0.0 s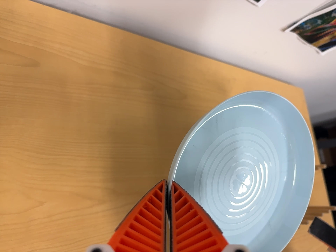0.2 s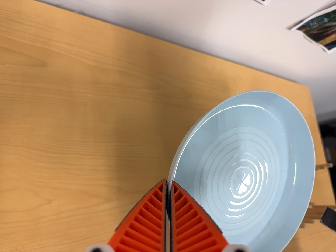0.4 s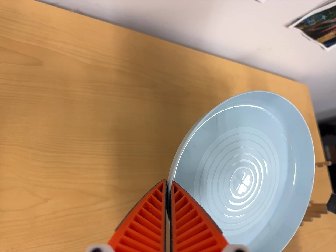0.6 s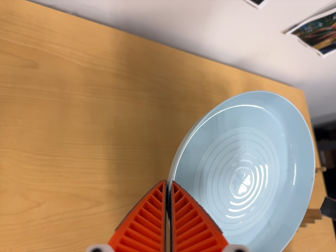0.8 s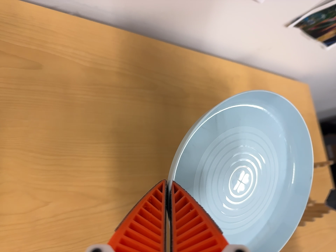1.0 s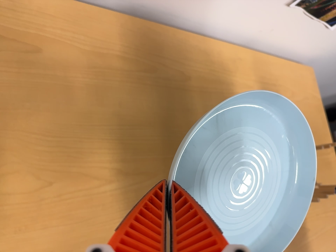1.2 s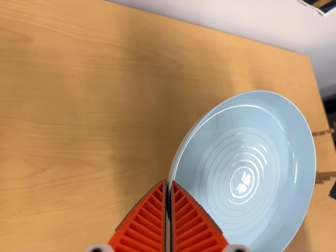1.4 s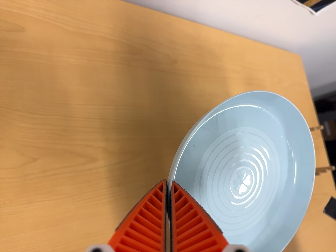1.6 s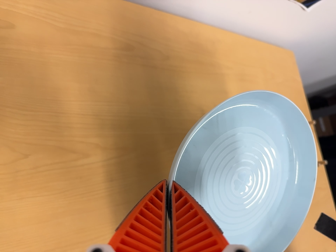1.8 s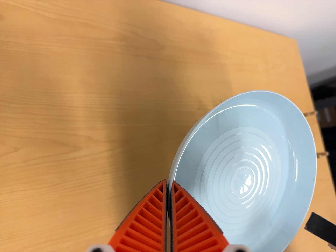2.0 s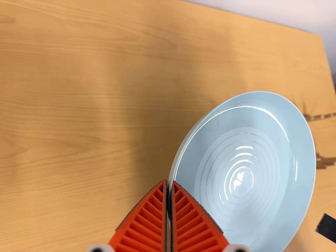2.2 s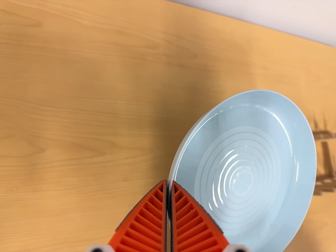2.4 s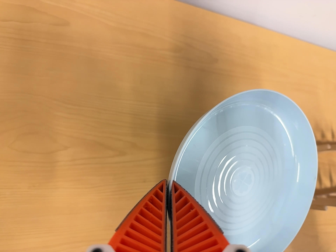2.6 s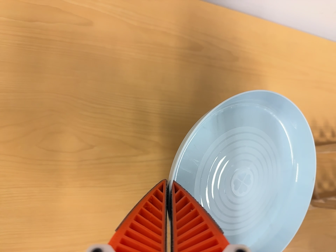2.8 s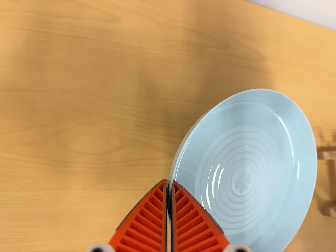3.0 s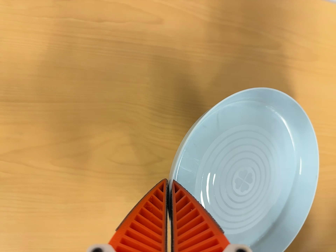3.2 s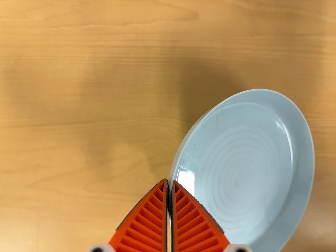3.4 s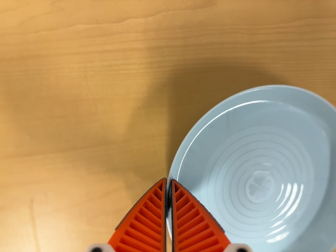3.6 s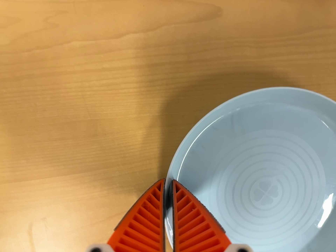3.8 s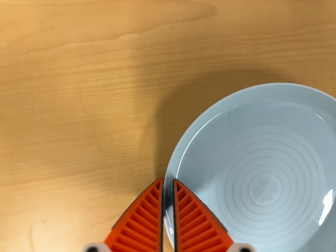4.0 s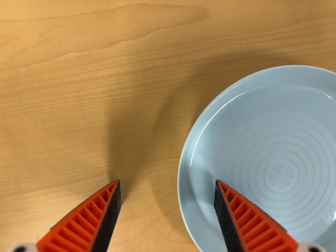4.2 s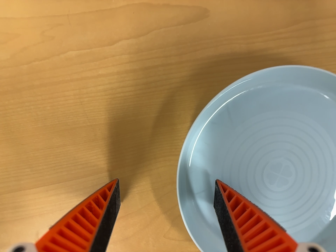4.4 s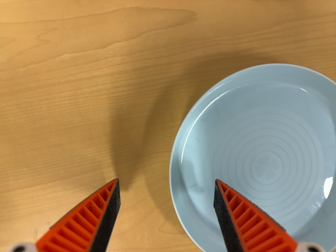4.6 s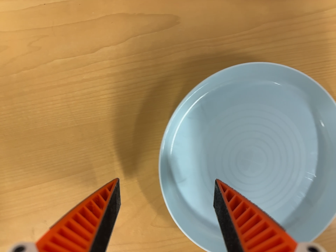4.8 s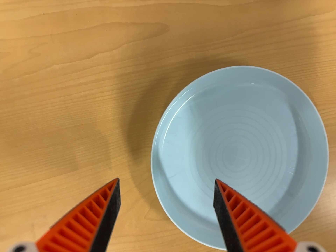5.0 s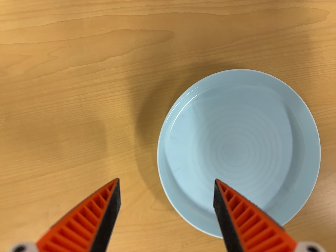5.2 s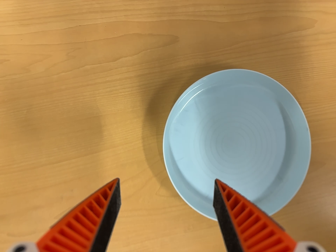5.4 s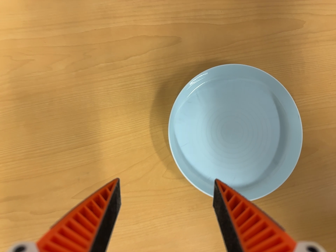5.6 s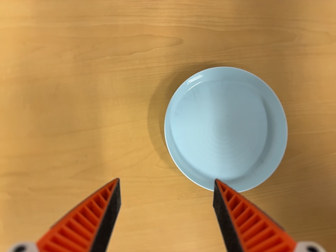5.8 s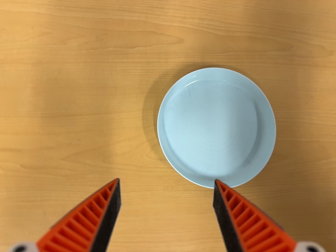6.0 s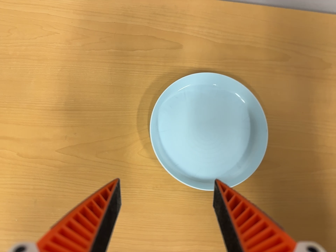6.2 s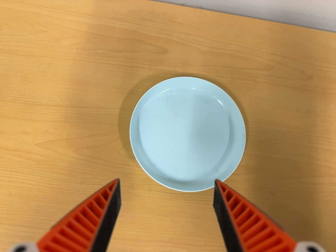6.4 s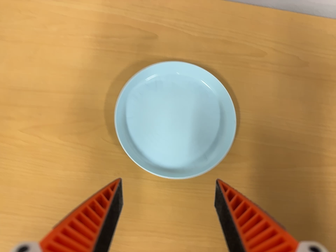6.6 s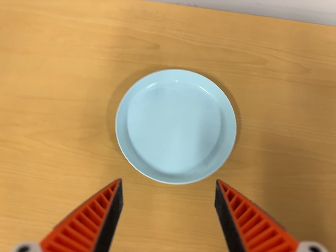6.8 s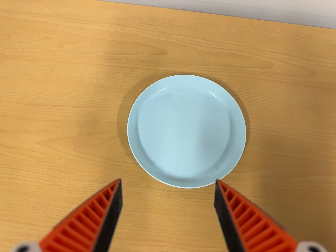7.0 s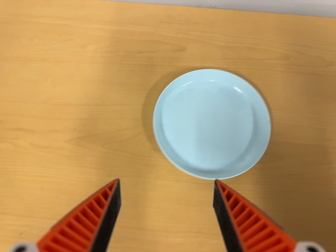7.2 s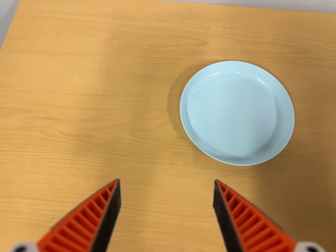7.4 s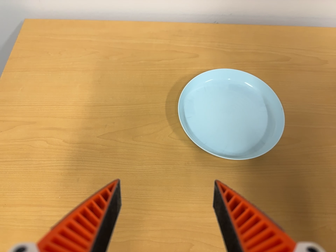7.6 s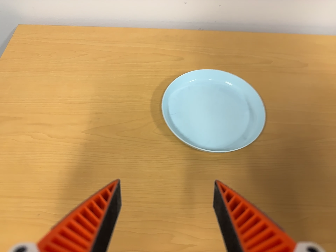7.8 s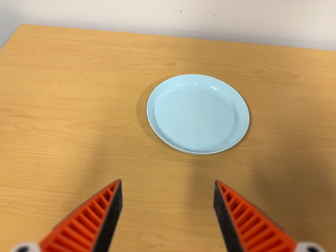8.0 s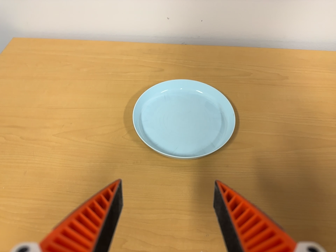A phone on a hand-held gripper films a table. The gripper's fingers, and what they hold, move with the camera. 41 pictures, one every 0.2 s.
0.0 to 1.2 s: The camera shifts only a little, or ends up much as it began.
1.2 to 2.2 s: The camera travels to its right, about 4 cm.
2.2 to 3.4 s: The camera swings to its left by about 25 degrees, and the scene slides to the right. It travels toward the top of its view, forward and to its left, about 22 cm. Its aim tips toward the bottom of its view by about 20 degrees.
3.4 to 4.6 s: The camera shifts only a little, or ends up much as it began.
4.6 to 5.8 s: The camera travels backward and toward the bottom of its view, about 20 cm, so what stands in front gets smaller. Its aim tips toward the top of its view by about 10 degrees. It rolls about its line of sight by about 10 degrees, and the scene rotates clockwise.
5.8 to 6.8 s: The camera travels to its right and toward the bottom of its view, about 12 cm. Its aim tips toward the top of its view by about 10 degrees.
6.8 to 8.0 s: The camera travels toward the bottom of its view, about 18 cm. Its aim tips toward the top of its view by about 20 degrees.
The film runs backward here.
